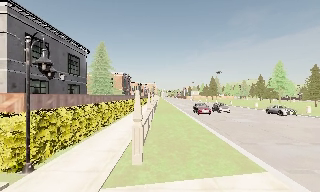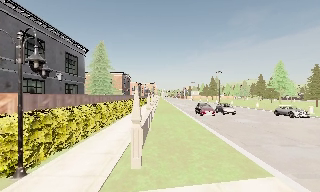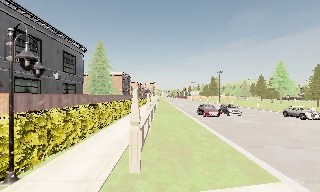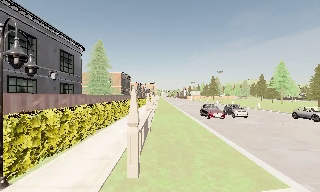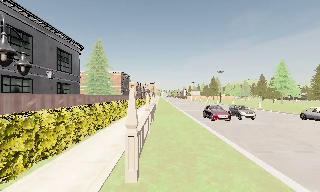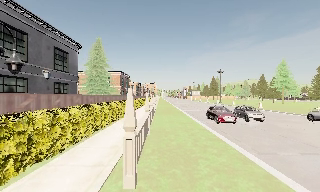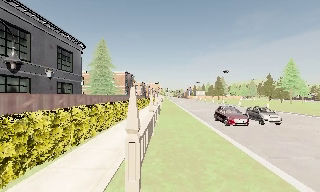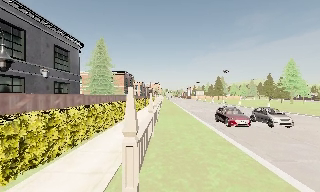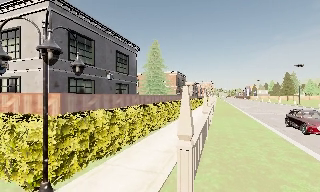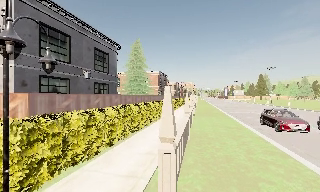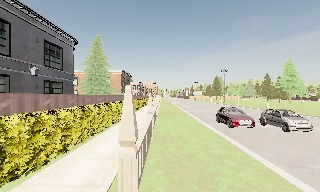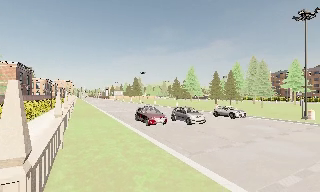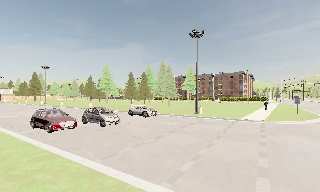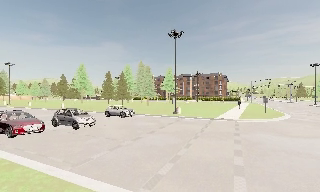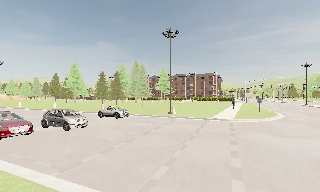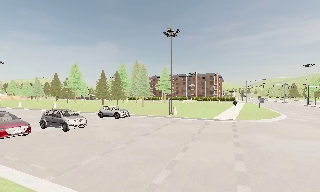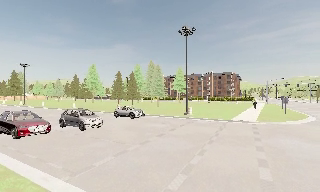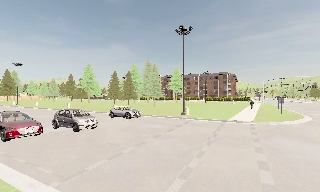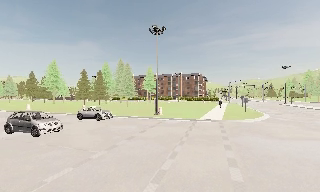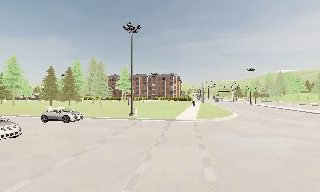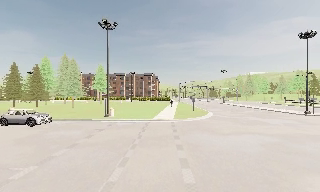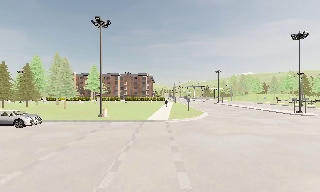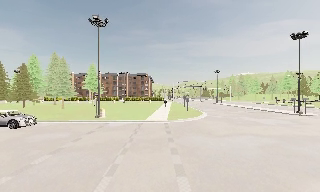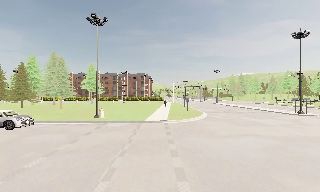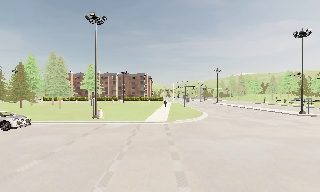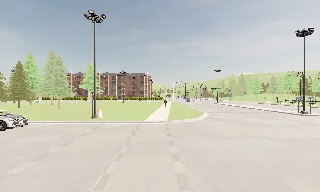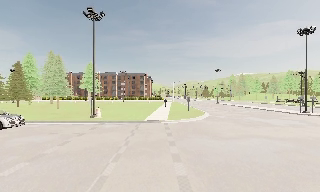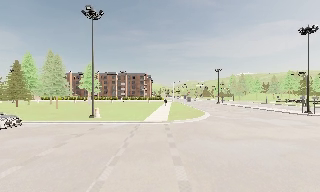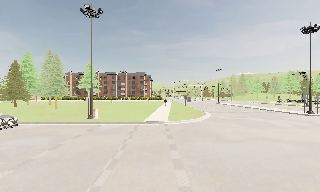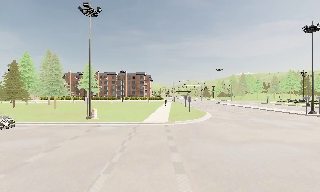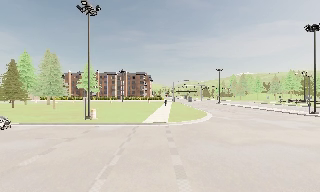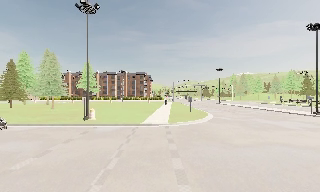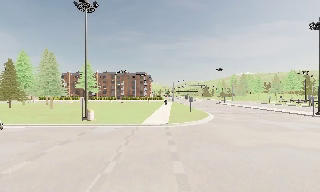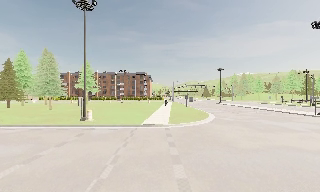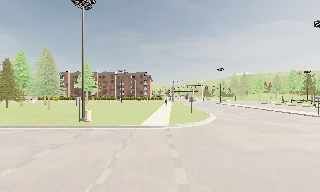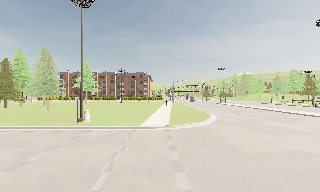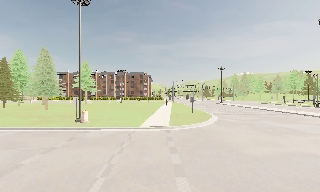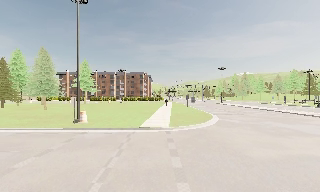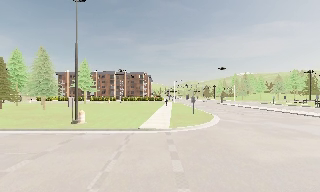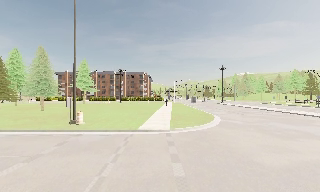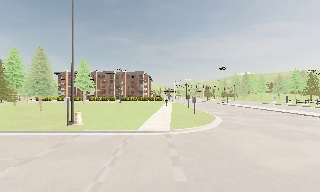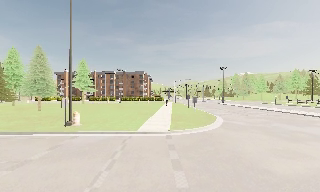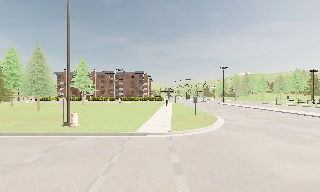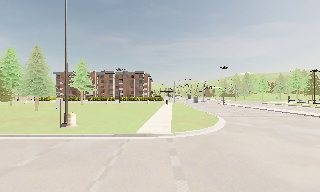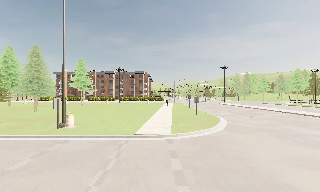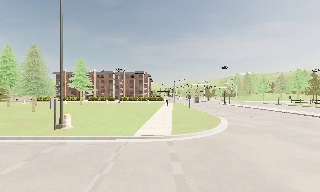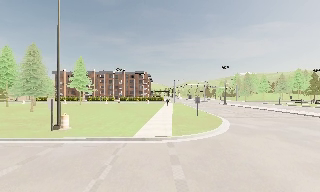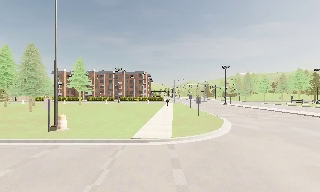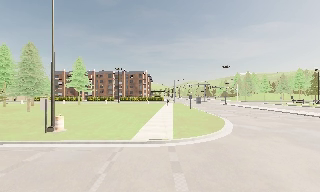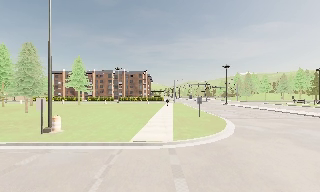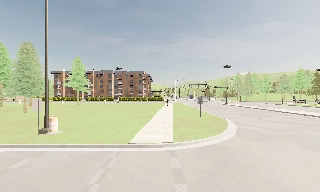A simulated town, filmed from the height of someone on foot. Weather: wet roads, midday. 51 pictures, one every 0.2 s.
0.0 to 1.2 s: The camera travels forward, about 2 m, so what stands in front looms larger.
1.2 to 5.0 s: The scene slides to the left, as the camera pans about 90 degrees to its right. It travels forward, about 6 m.
5.0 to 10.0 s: The camera travels forward, about 8 m, so what stands in front looms larger.
The film runs forward here.
